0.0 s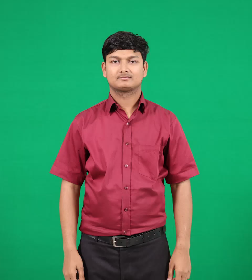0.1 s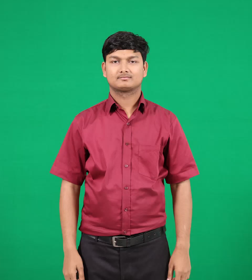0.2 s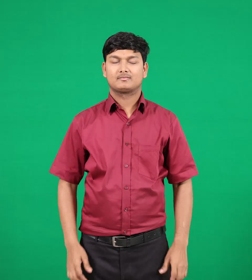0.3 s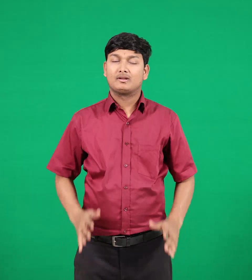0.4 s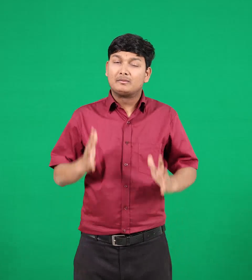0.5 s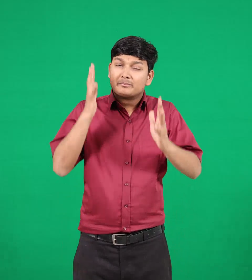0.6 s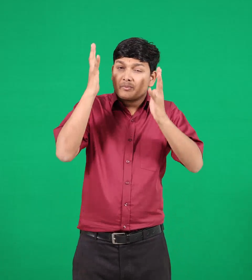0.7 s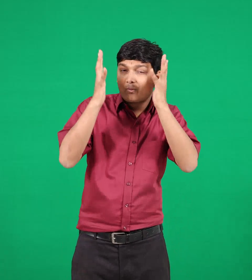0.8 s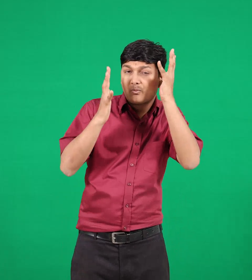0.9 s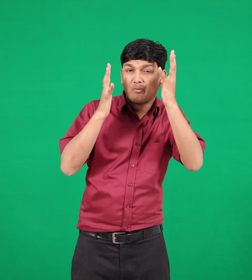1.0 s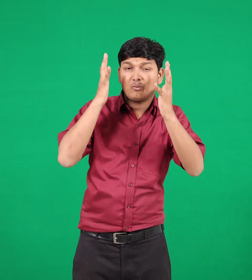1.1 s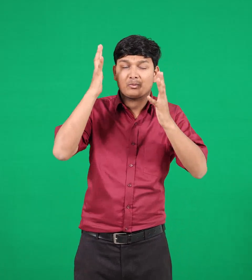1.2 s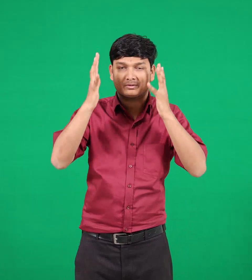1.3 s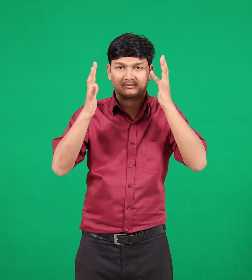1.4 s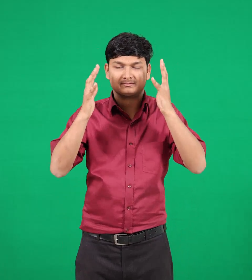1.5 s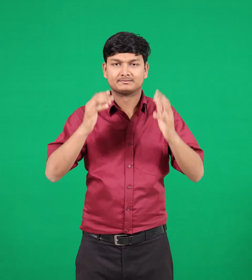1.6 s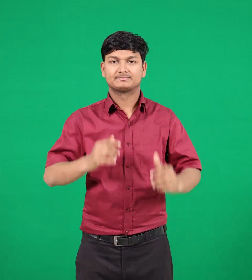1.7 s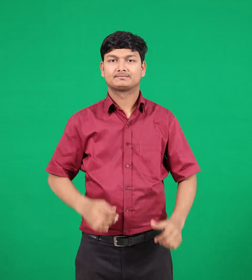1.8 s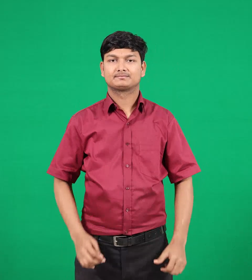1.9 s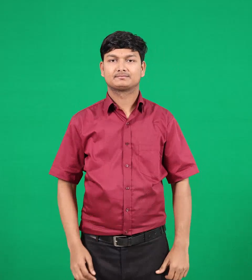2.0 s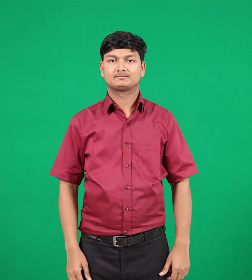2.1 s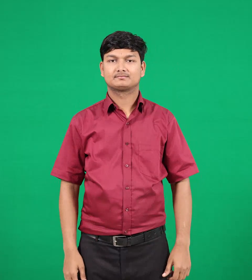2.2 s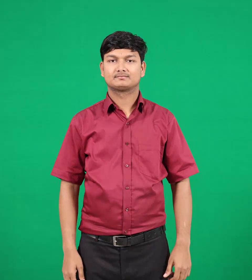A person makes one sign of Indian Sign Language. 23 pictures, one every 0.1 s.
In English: worry
